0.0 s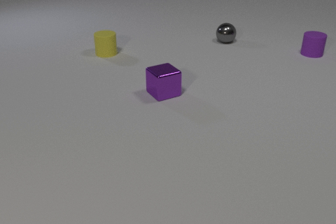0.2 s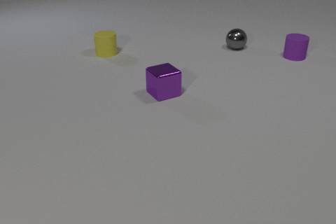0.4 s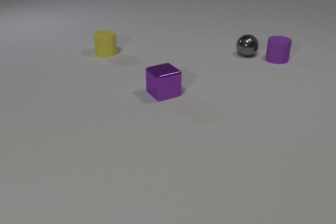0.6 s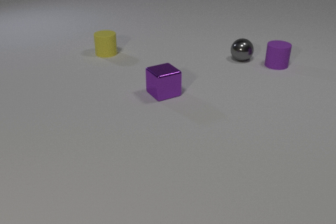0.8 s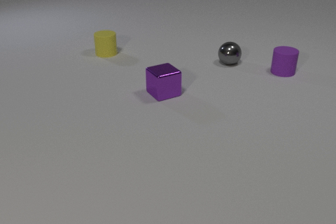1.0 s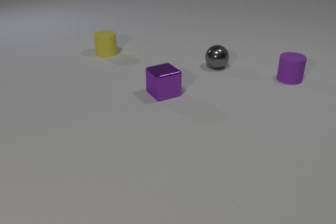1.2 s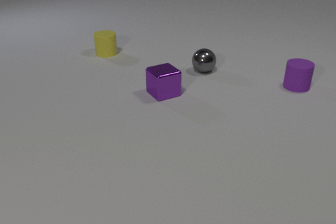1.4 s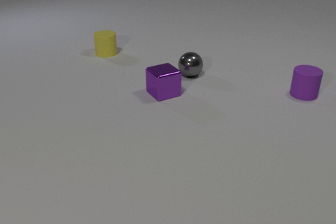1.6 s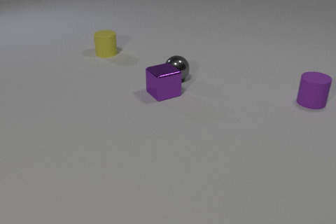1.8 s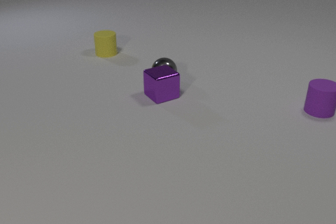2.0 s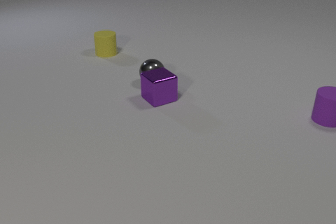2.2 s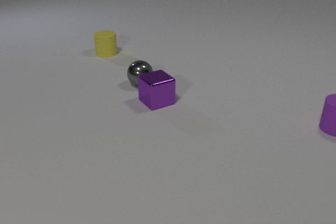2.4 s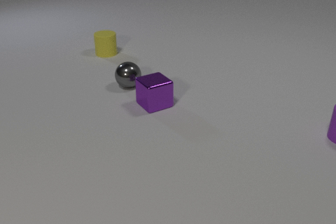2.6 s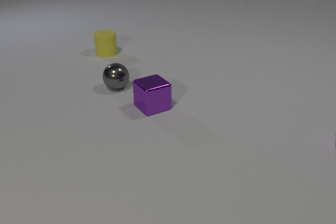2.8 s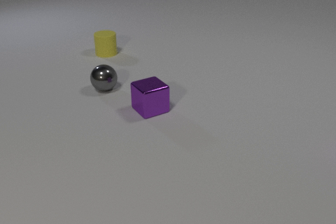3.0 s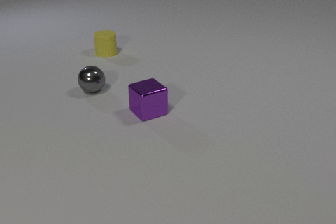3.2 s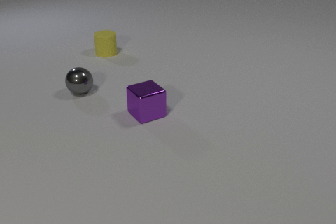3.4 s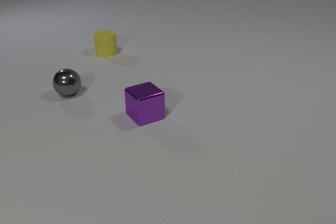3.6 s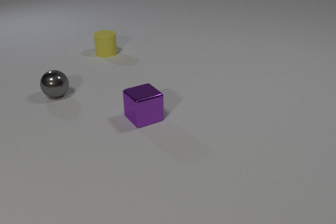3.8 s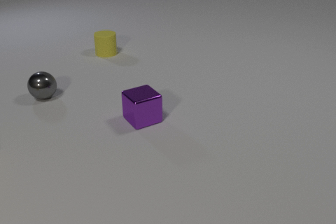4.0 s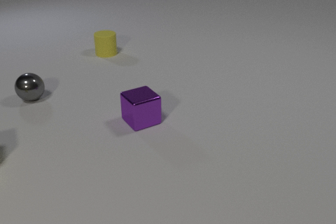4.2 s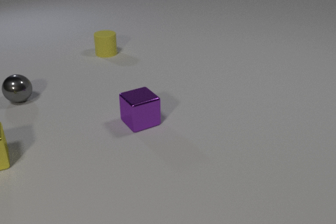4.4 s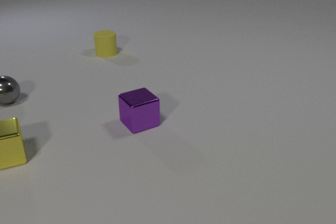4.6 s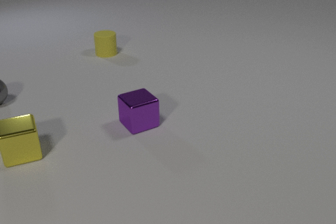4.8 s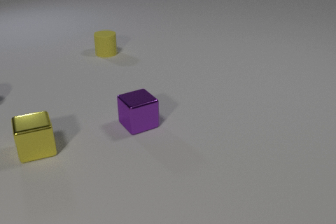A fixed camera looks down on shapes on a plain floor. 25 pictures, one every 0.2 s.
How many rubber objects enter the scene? 0.
What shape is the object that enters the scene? cube.
What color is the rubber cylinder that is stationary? yellow.
0.0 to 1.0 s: The gray metal sphere rolls toward the camera. The purple rubber cylinder slides toward the camera. The gray metal sphere and the purple rubber cylinder collide.
1.0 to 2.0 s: The gray metal sphere rolls to the left and toward the camera. The purple rubber cylinder slides toward the camera and to the right. The purple metal cube slides toward the camera. The gray metal sphere and the purple metal cube collide.
2.0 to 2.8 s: The gray metal sphere rolls to the left. The purple rubber cylinder slides toward the camera and to the right, leaves at the right edge. The purple metal cube slides toward the camera.
2.8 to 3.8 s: The gray metal sphere rolls to the left. The purple metal cube slides toward the camera and to the left.
3.8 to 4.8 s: The gray metal sphere rolls to the left, leaves at the left edge. The purple metal cube slides toward the camera. The yellow metal cube comes in at the left edge, slides to the right.
